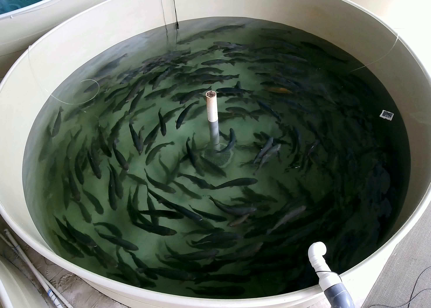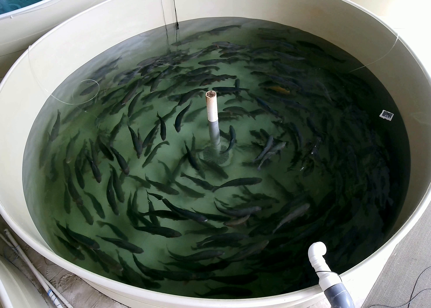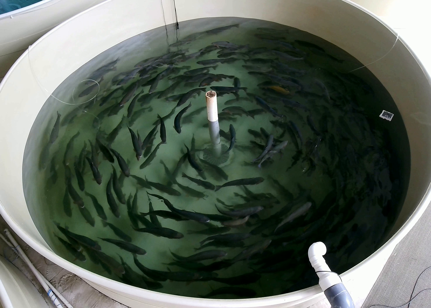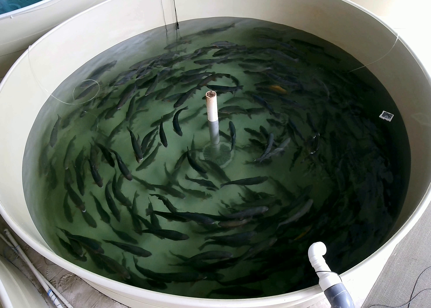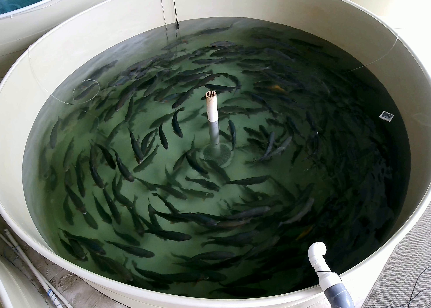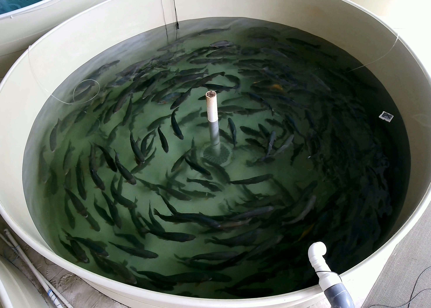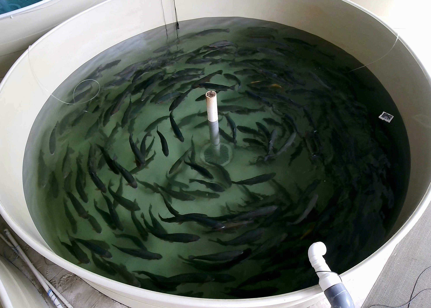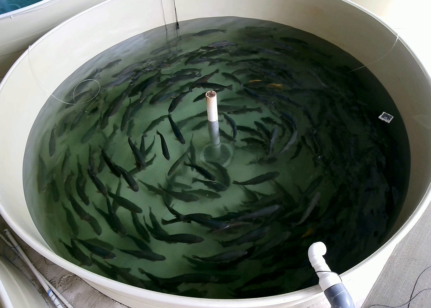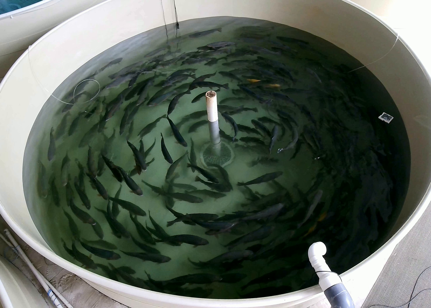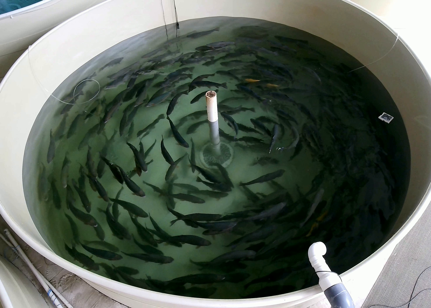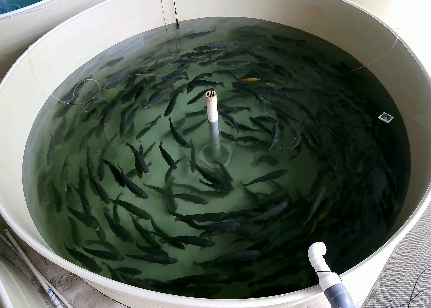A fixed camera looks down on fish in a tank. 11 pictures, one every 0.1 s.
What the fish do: Normal cruising.
